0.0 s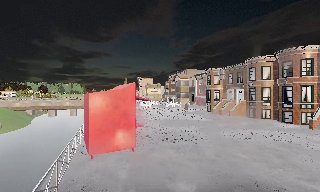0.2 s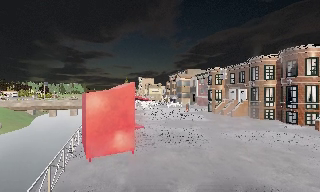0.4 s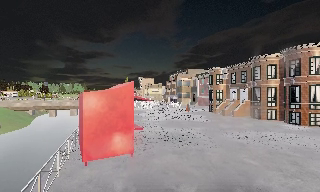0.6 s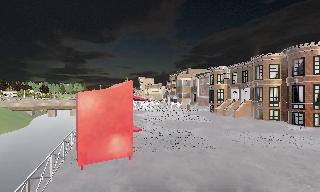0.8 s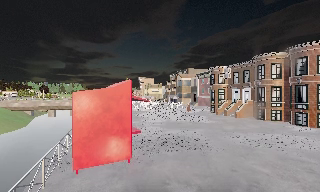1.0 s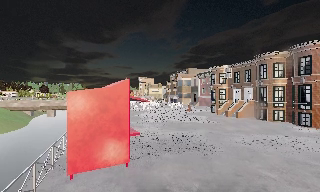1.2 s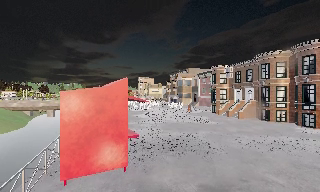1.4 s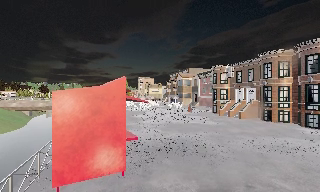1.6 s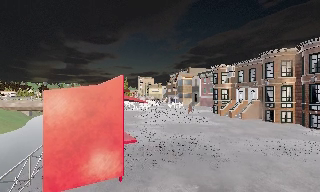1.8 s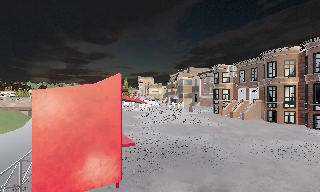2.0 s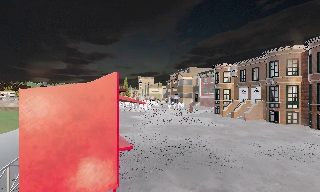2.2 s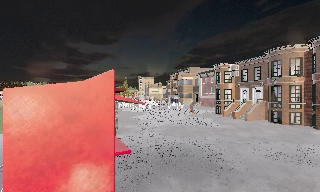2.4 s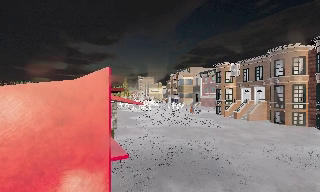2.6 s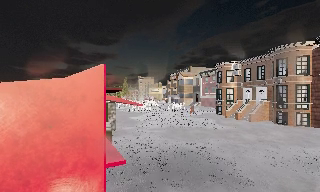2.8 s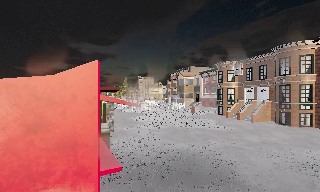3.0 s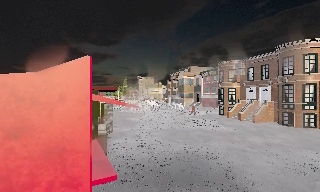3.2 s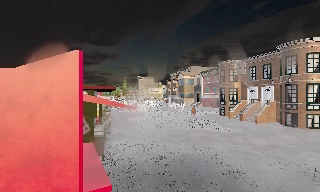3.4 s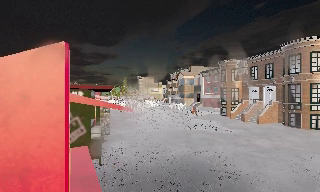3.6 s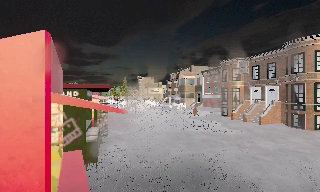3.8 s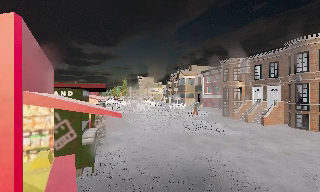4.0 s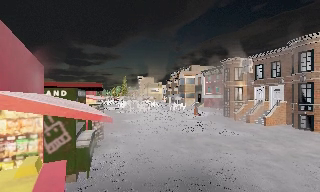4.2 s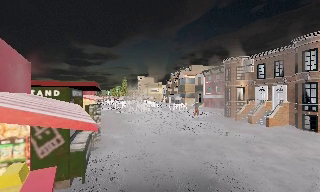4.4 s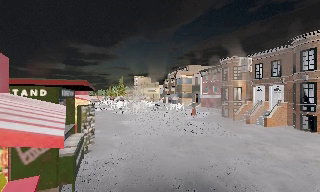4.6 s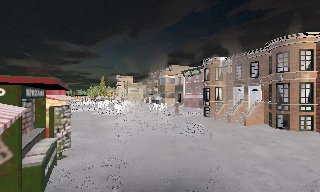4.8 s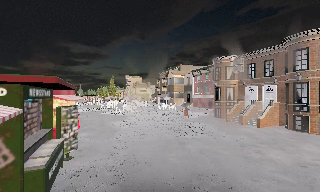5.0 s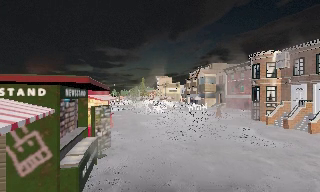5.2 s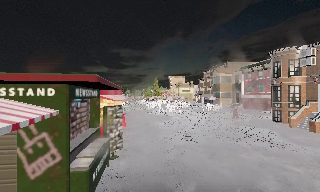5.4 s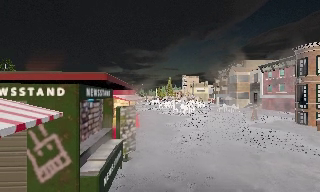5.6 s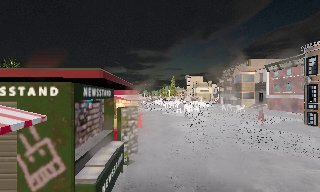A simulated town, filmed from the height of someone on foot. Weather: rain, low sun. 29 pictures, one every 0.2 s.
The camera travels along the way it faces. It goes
forward.
0.0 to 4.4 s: The camera travels forward, about 7 m, so what stands in front looms larger.
4.4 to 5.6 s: The scene slides to the right, as the camera pans about 20 degrees to its left. It travels forward, about 2 m, so what stands in front looms larger.
The film runs forward here.
